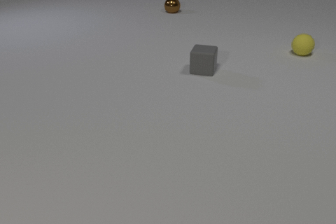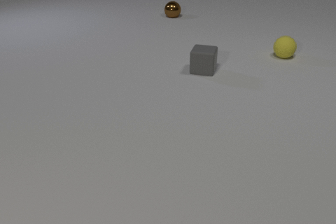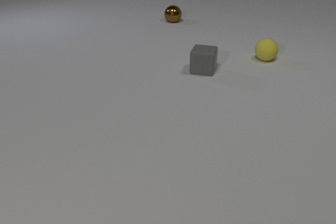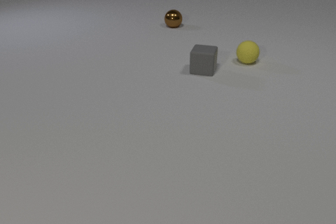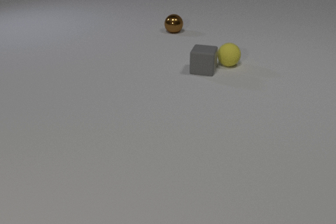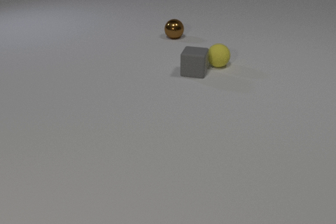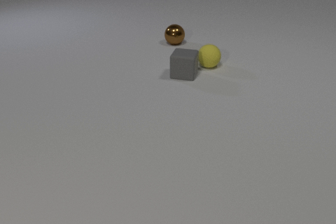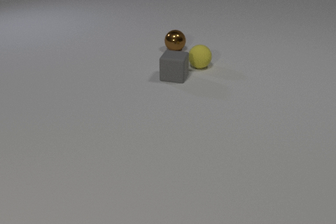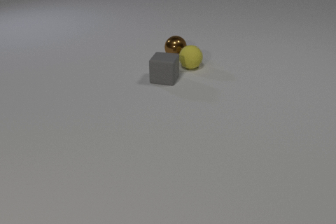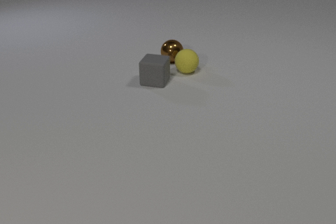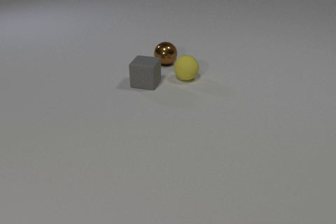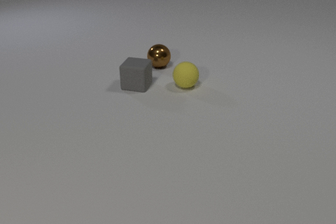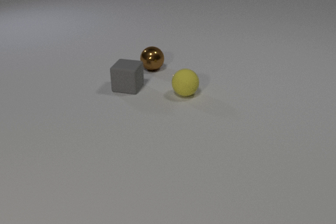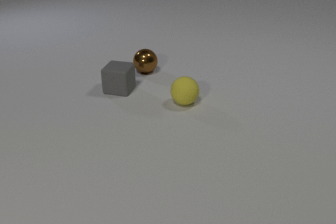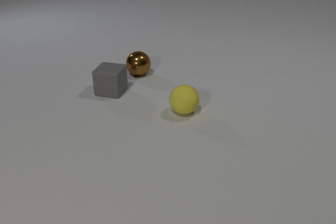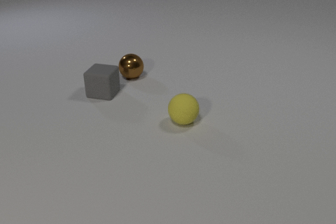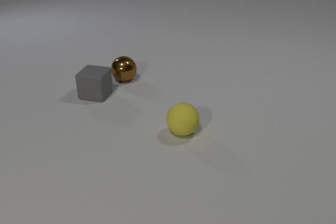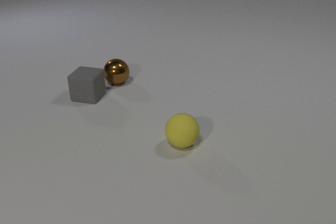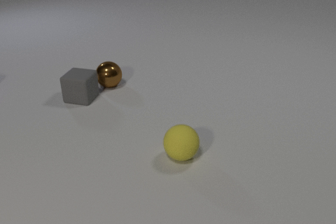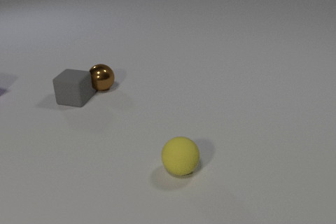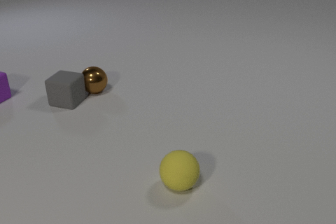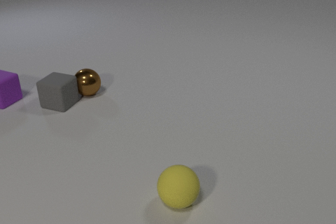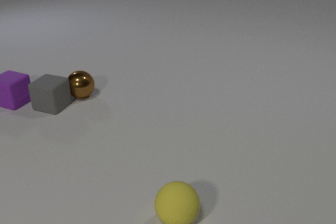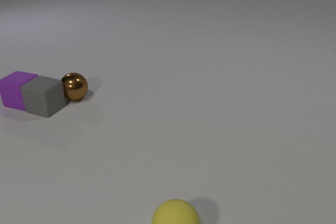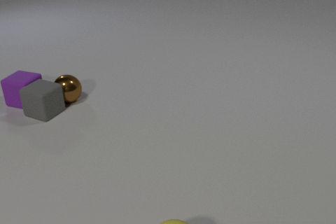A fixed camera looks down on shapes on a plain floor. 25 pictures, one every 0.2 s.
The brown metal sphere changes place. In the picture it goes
toward the camera.
The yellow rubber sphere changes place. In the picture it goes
toward the camera.
0.0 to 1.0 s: The yellow rubber sphere rolls to the left and toward the camera. The gray rubber cube slides to the left and toward the camera. The brown metal sphere rolls toward the camera. The yellow rubber sphere and the gray rubber cube collide.
1.0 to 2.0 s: The yellow rubber sphere rolls toward the camera and to the left. The gray rubber cube slides to the left and toward the camera. The brown metal sphere rolls toward the camera. The yellow rubber sphere and the brown metal sphere collide.
2.0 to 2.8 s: The yellow rubber sphere rolls toward the camera. The gray rubber cube slides to the left and toward the camera. The brown metal sphere rolls to the left and toward the camera.
2.8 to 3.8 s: The yellow rubber sphere rolls toward the camera. The gray rubber cube slides to the left. The brown metal sphere rolls to the left and toward the camera.
3.8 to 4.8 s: The yellow rubber sphere rolls toward the camera. The gray rubber cube slides to the left and toward the camera. The brown metal sphere rolls to the left and toward the camera. The purple rubber cube comes in at the left edge, slides to the right and toward the camera. The gray rubber cube and the brown metal sphere collide. The gray rubber cube and the purple rubber cube collide.
How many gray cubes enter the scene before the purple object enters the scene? 0.
What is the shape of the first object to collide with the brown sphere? sphere.
How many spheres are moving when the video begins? 2.
